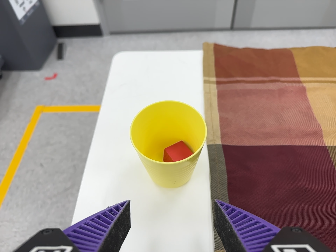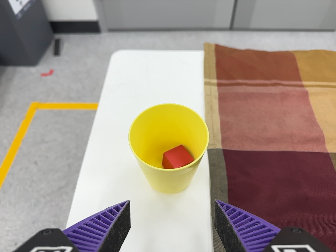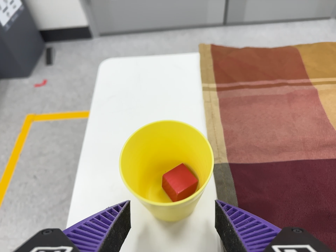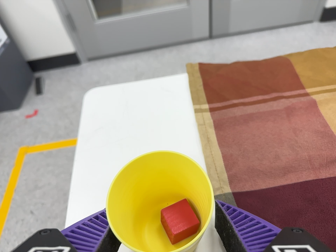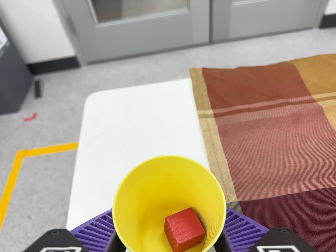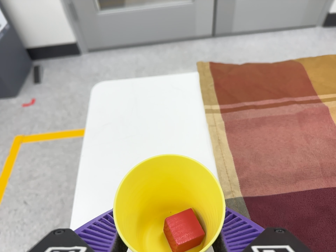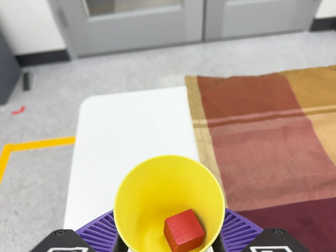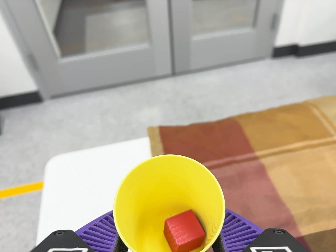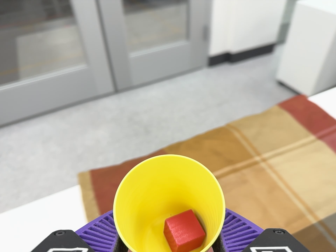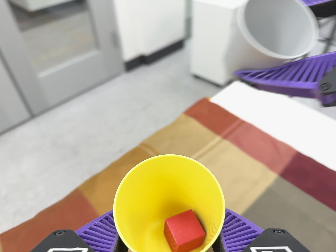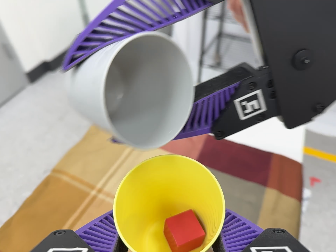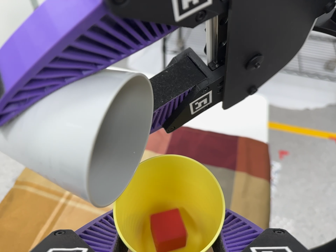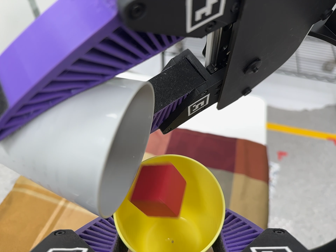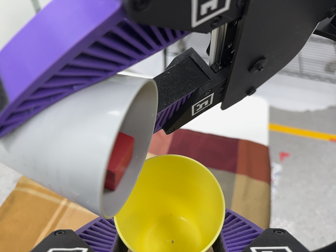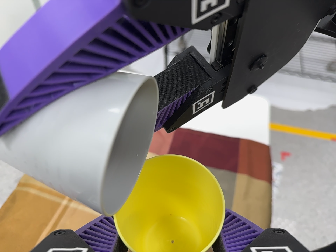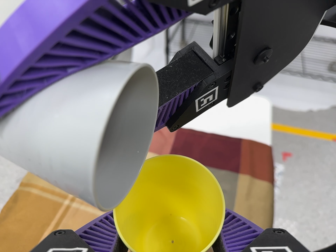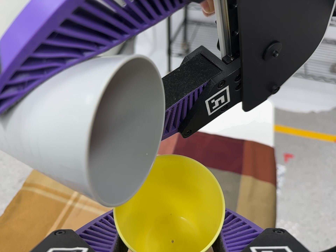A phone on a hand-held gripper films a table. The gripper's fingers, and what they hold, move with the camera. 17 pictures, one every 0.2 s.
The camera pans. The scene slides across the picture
to the left.
The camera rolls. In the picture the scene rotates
counterclockwise.
0.0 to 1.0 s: The camera travels forward and toward the top of its view, about 8 cm, so what stands in front looms larger.
1.0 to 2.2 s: The camera swings to its right by about 55 degrees, and the scene slides to the left. It travels toward the top of its view and to its right, about 26 cm, so close, fixed things drift downward. It rolls about its line of sight by about 45 degrees, and the scene rotates counterclockwise.
2.2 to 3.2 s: The camera keeps its place and its aim.
The film runs backward here.
